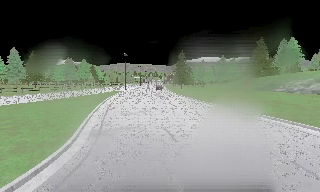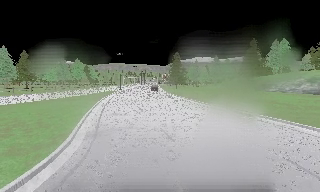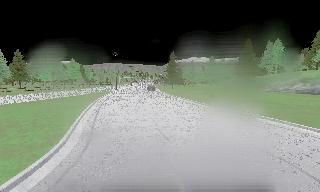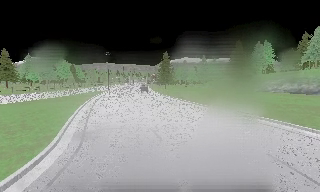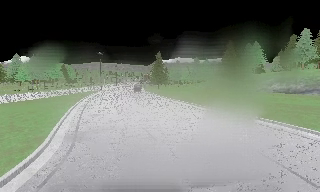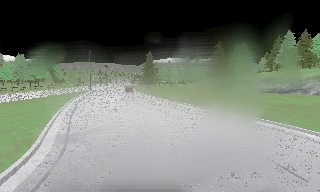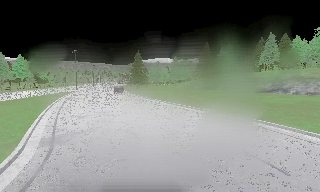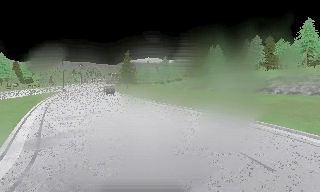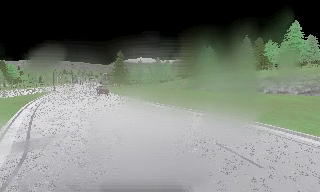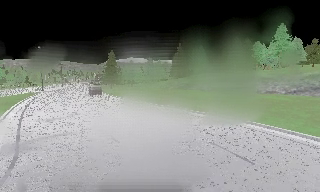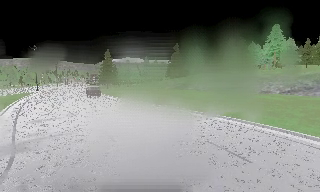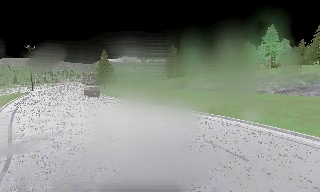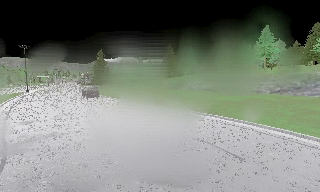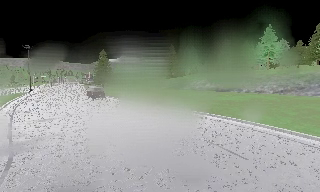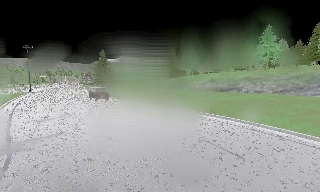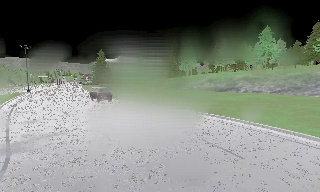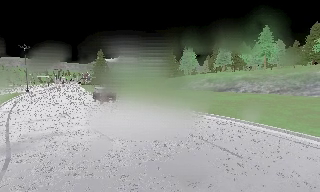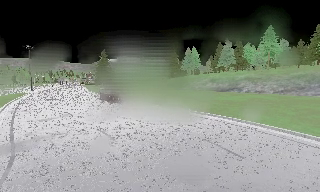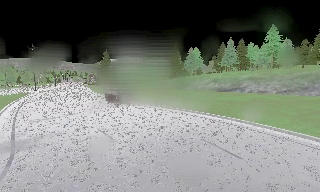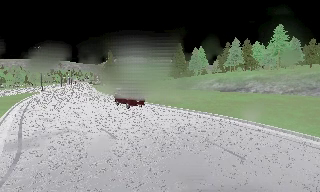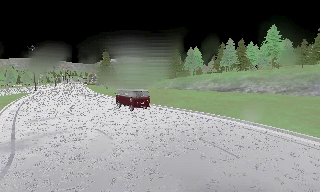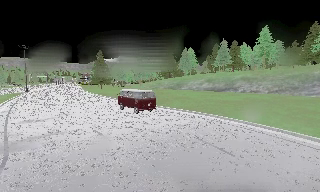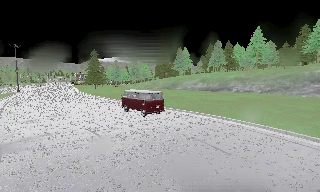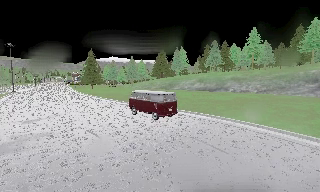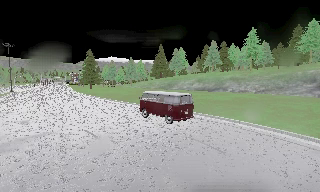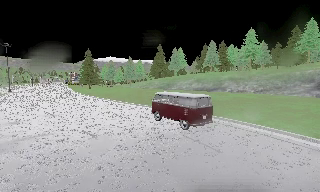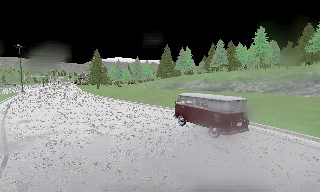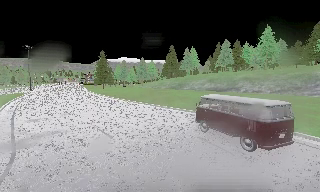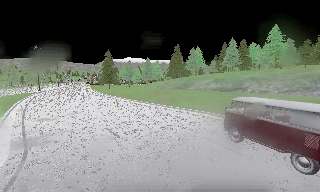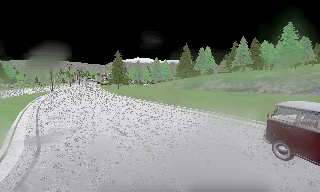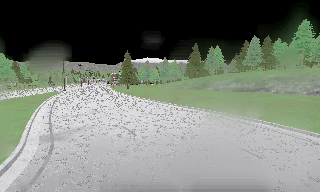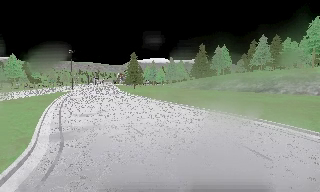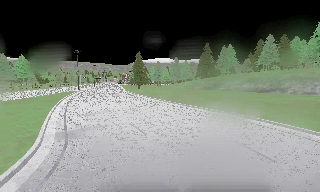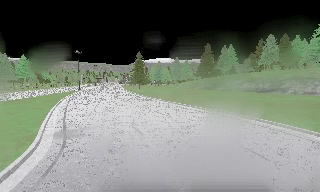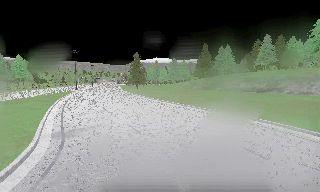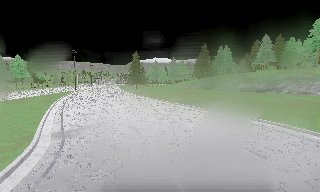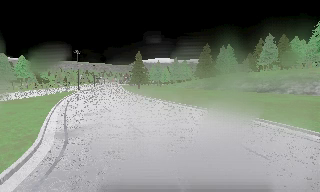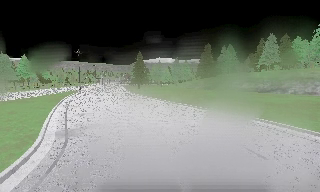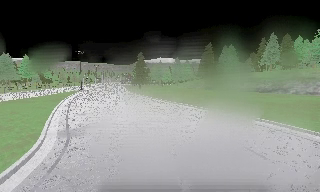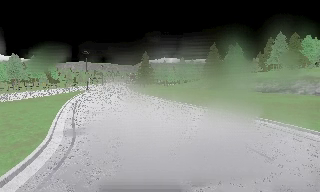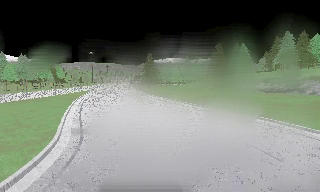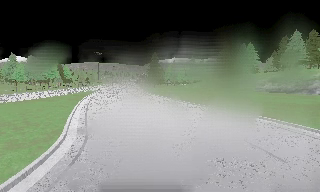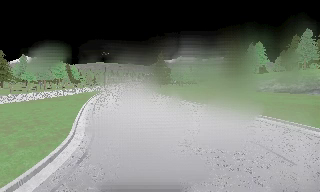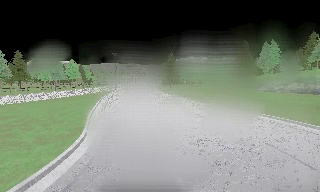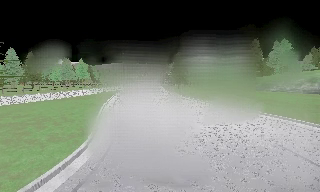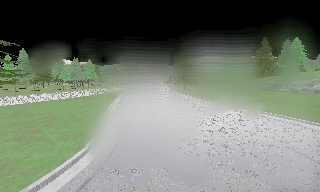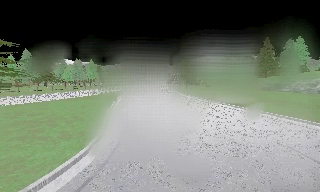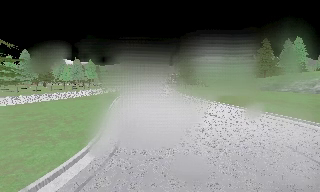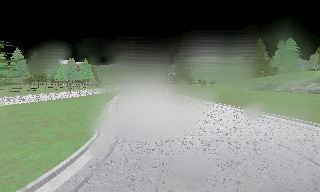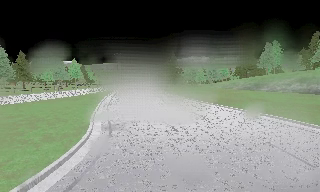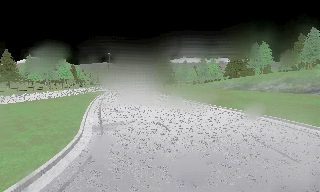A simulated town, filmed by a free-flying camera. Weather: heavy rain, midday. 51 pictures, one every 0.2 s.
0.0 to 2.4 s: The camera swings to its right by about 30 degrees, and the scene slides to the left. It travels to its left, about 0.5 m.
2.4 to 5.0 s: The camera shifts only a little, or ends up much as it began.
5.0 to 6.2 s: The camera swings to its left by about 15 degrees, and the scene slides to the right.
6.2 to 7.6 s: The camera shifts only a little, or ends up much as it began.
7.6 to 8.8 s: The scene slides to the right, as the camera pans about 15 degrees to its left.
8.8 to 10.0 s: The camera shifts only a little, or ends up much as it began.
The film runs backward here.
